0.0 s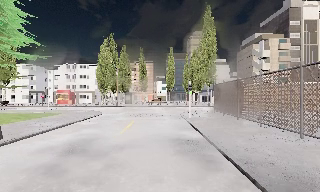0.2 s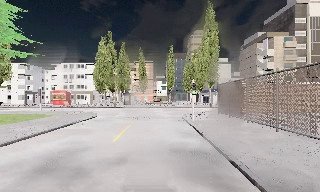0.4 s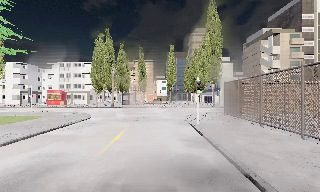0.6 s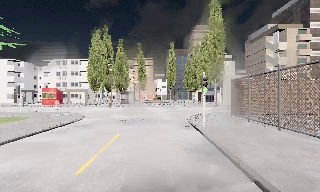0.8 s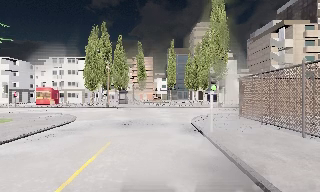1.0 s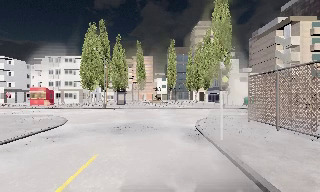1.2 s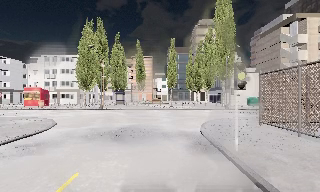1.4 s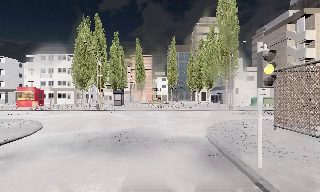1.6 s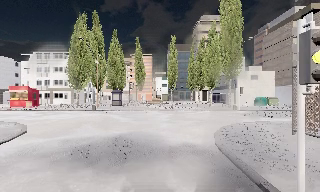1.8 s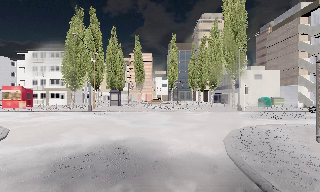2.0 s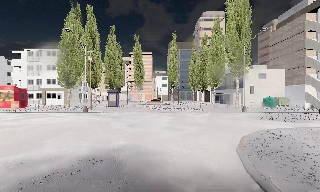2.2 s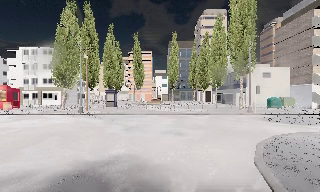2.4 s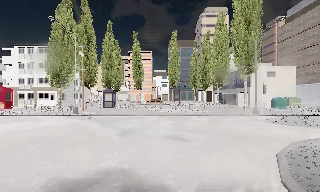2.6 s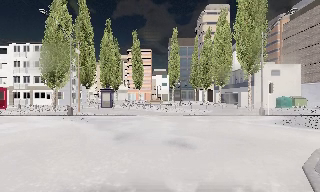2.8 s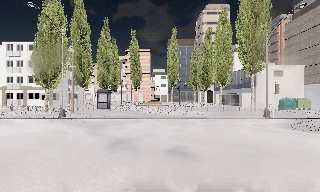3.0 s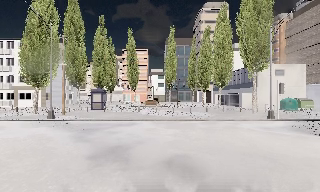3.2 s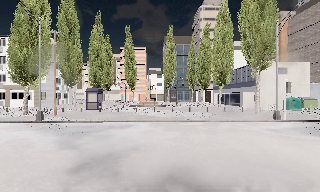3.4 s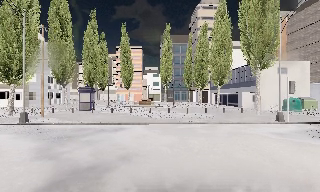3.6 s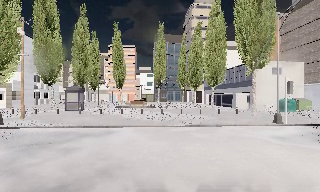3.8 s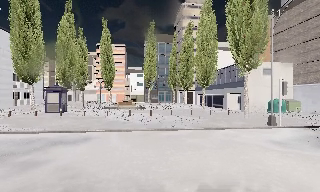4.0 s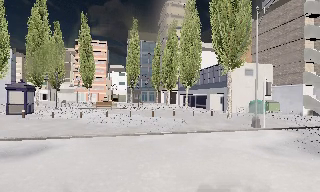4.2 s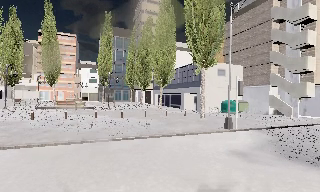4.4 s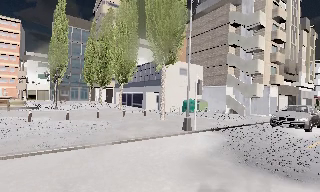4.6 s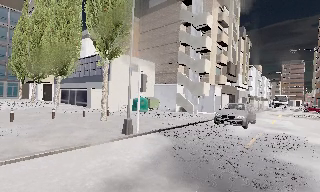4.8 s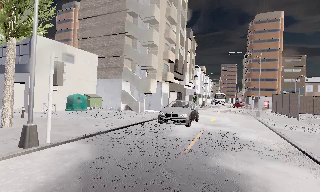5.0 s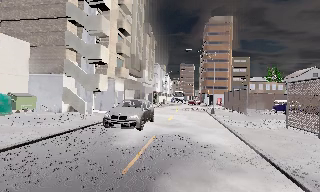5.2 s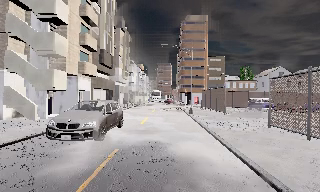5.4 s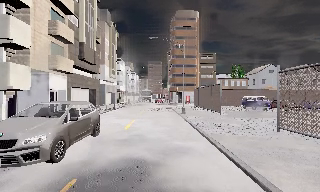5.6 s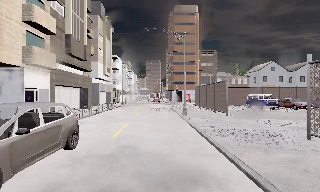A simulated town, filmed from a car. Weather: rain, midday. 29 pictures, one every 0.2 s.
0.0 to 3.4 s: The camera travels forward, about 19 m, so what stands in front looms larger.
3.4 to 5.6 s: The camera swings to its right by about 90 degrees, and the scene slides to the left. It travels forward, about 16 m. It gains speed.
The film runs forward here.
